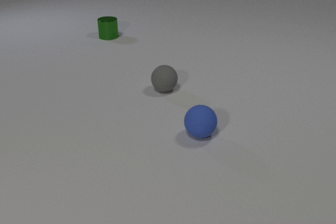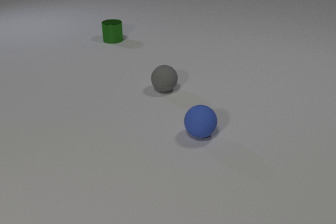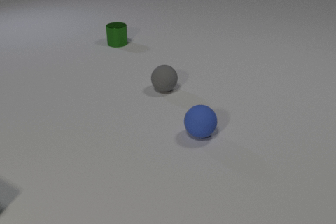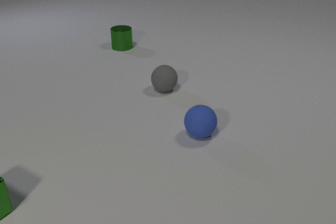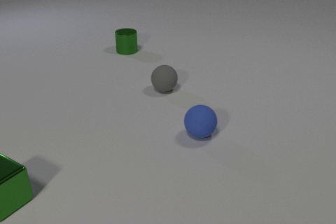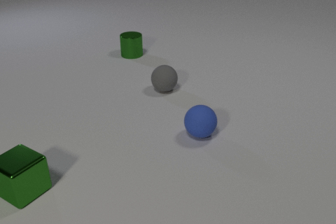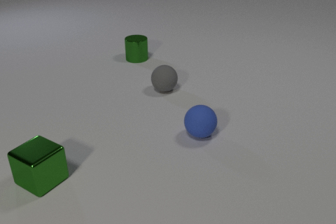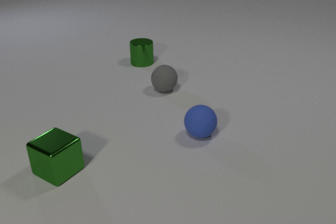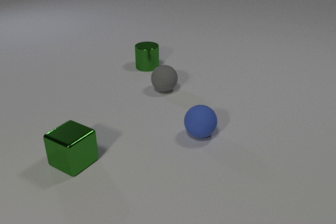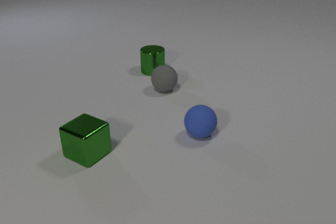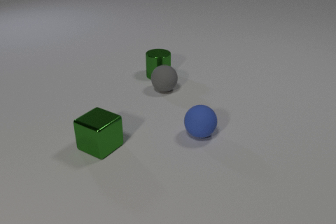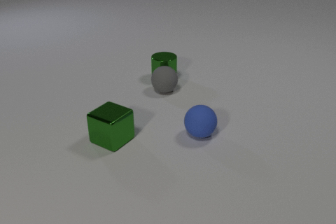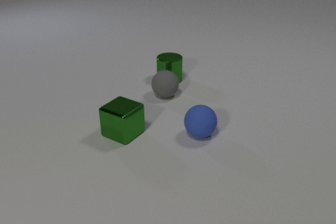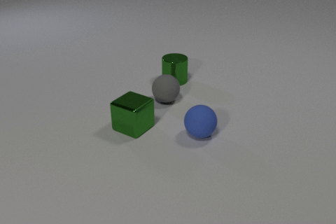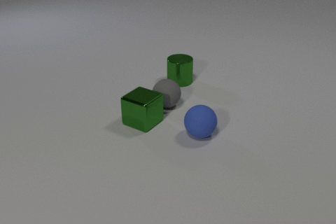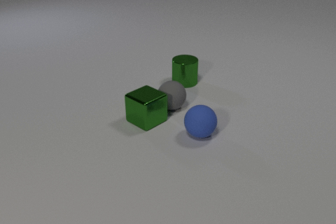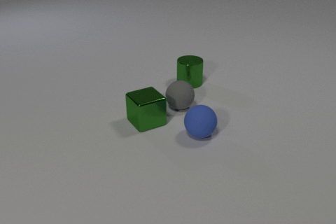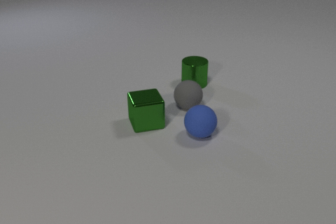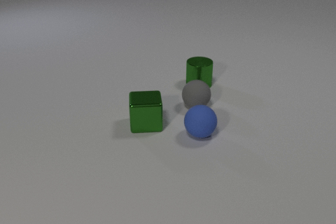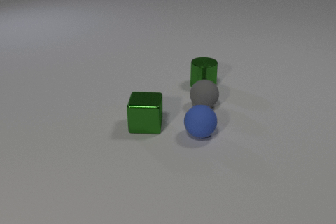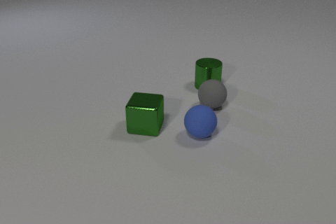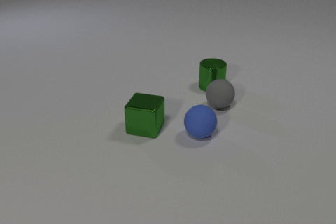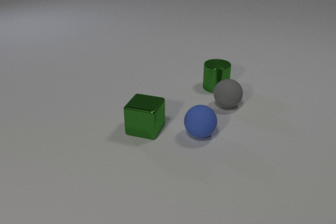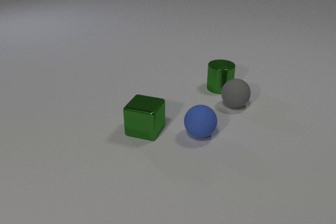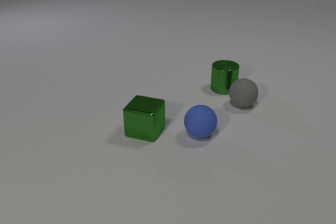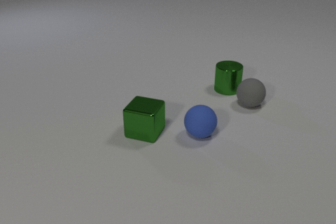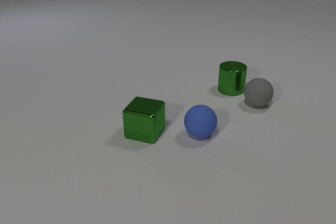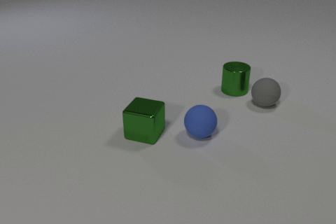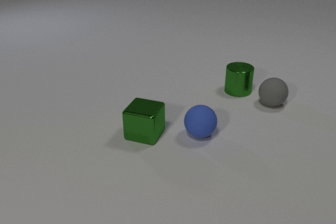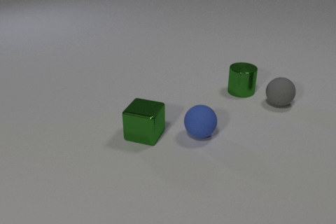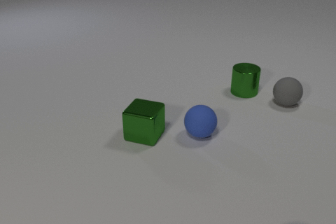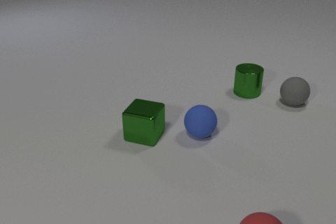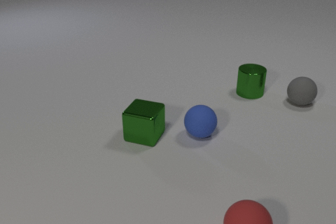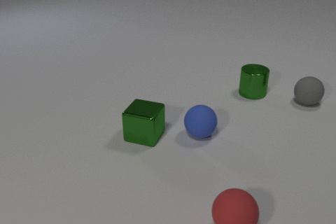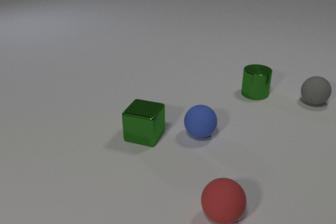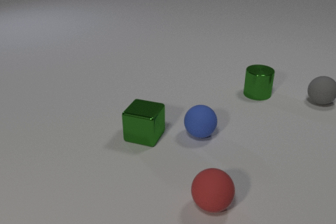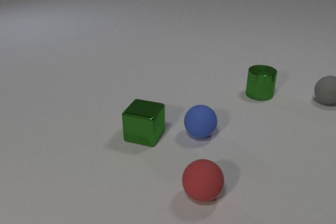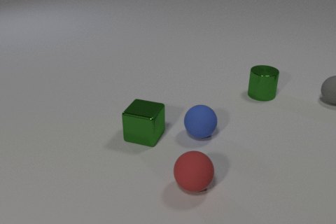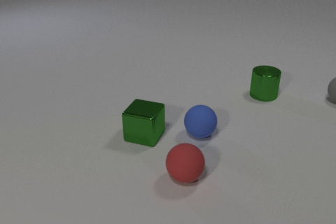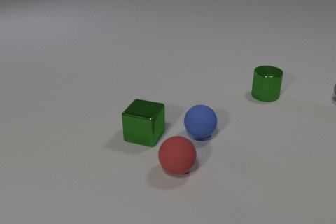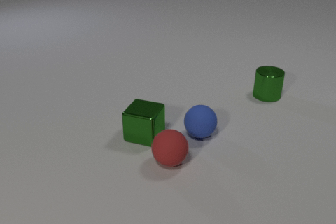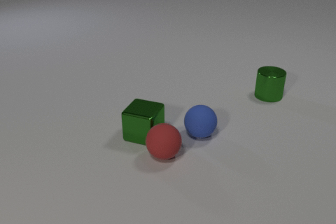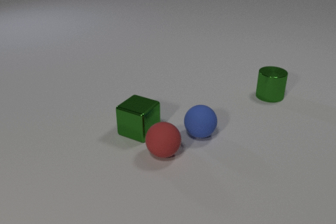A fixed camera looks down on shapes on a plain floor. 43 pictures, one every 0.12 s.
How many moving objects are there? 4.
What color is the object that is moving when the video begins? green.
What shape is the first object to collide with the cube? sphere.
0.00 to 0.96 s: The green metal cylinder slides toward the camera and to the right. The green metal cube comes in at the left edge, slides to the right and away from the camera.
0.96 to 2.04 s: The green metal cylinder slides to the right and toward the camera. The gray rubber sphere rolls toward the camera and to the right. The green metal cube slides to the right and away from the camera, spins clockwise seen from above by about 45 degrees, its near face sliding to the left. The green metal cylinder and the gray rubber sphere collide. The gray rubber sphere and the green metal cube collide.
2.04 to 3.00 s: The green metal cylinder slides to the right. The gray rubber sphere rolls to the right. The green metal cube slides toward the camera, spins so that its near face slides to the left, clockwise seen from above.
3.00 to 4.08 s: The green metal cylinder slides to the right. The gray rubber sphere rolls to the right. The green metal cube slides toward the camera. The red rubber sphere comes in at the bottom edge, rolls away from the camera and to the left.
4.08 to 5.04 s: The green metal cylinder slides to the right. The gray rubber sphere rolls to the right and away from the camera, leaves at the right edge. The green metal cube slides away from the camera. The red rubber sphere rolls away from the camera and to the left. The green metal cube and the red rubber sphere collide.
